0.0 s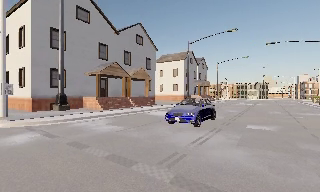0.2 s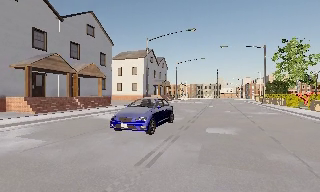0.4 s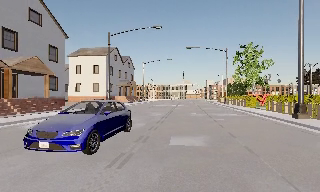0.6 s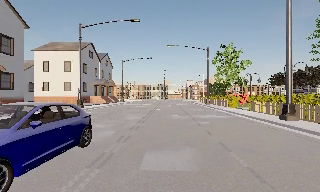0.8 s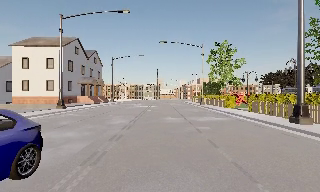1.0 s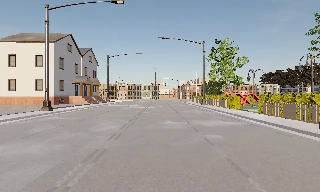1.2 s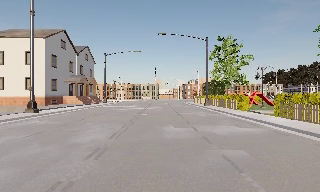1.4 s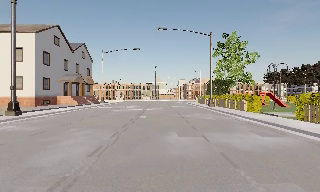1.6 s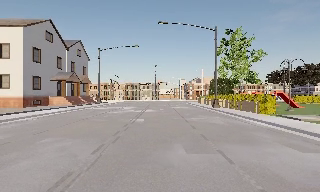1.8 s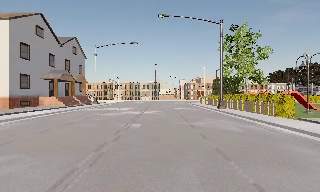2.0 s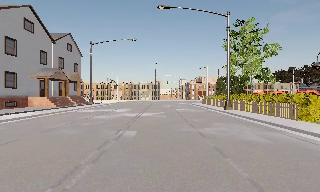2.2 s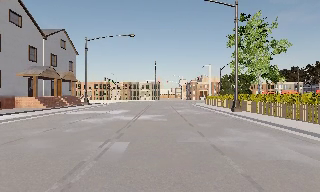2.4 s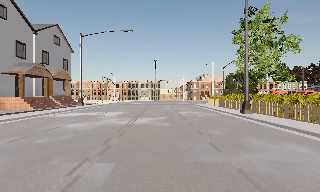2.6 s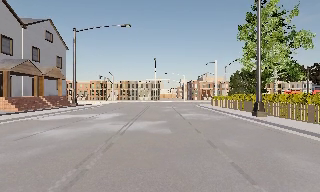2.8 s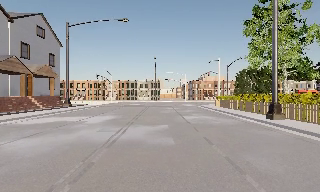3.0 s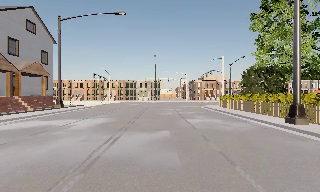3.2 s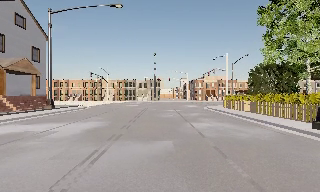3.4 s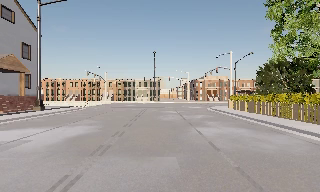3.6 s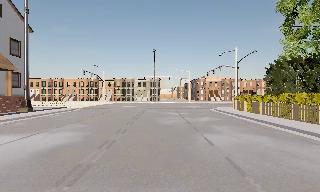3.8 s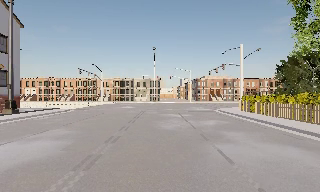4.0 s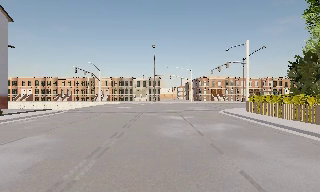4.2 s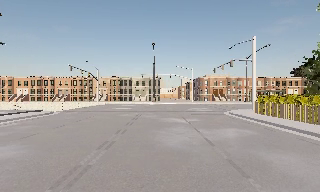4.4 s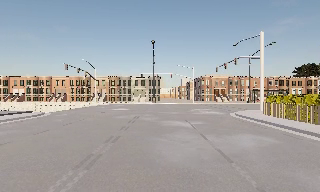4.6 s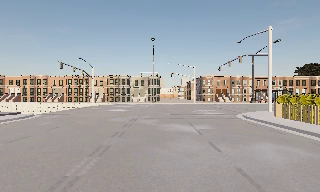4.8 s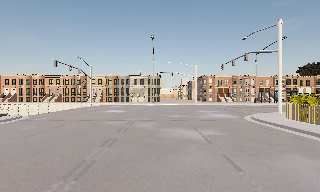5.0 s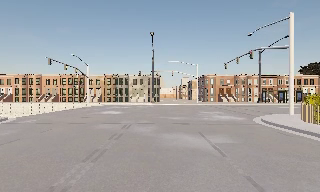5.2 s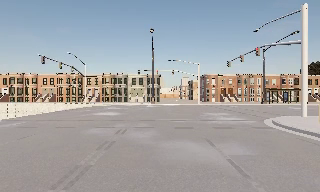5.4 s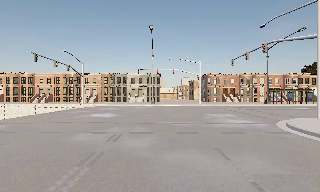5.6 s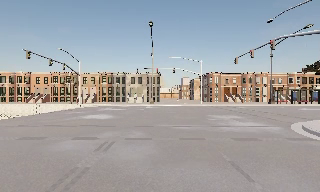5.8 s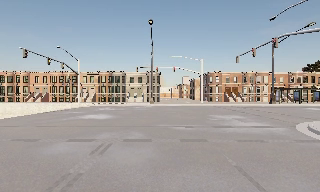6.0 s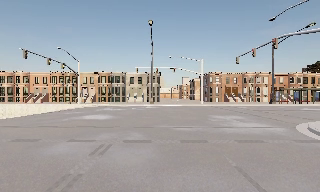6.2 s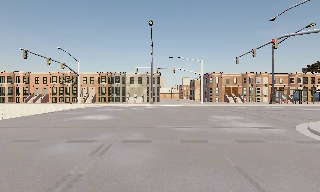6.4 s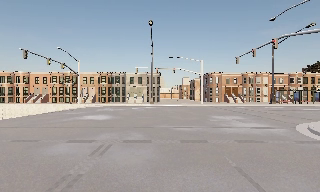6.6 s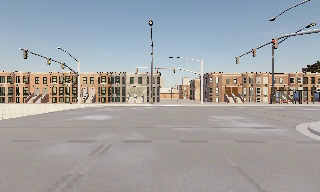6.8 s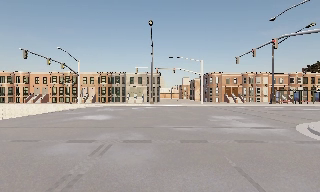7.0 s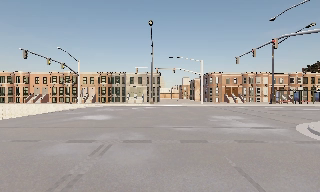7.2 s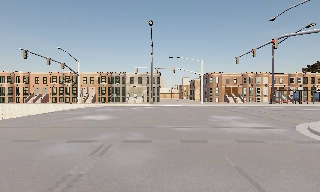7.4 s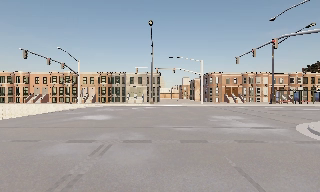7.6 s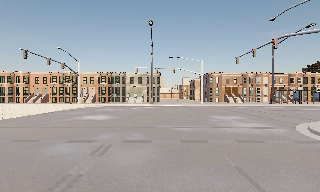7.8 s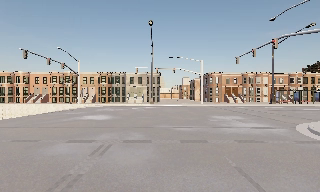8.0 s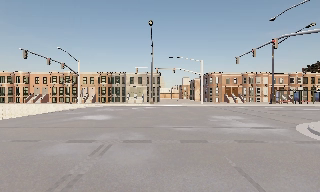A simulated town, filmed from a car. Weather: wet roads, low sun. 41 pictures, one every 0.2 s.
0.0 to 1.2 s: The camera swings to its right by about 35 degrees, and the scene slides to the left. It travels forward, about 11 m.
1.2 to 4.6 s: The camera travels forward, about 25 m, so what stands in front looms larger.
4.6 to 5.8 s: The camera travels forward, about 6 m, so what stands in front looms larger. It loses speed.
5.8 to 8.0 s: The camera keeps its place and its aim.
The film runs forward here.
